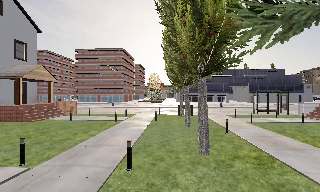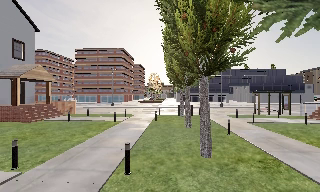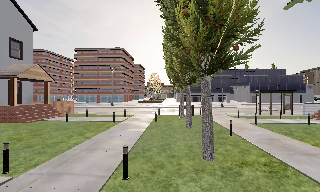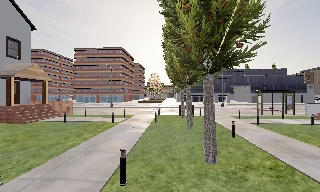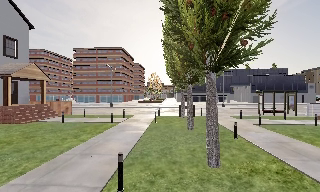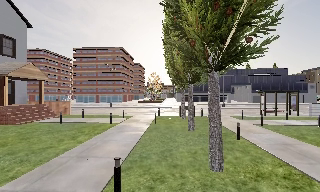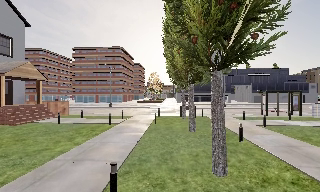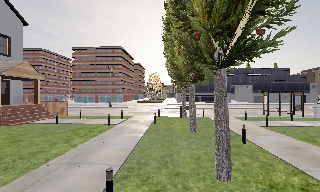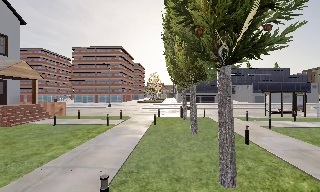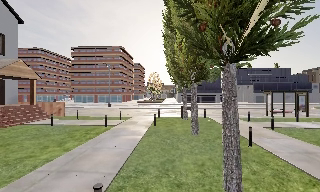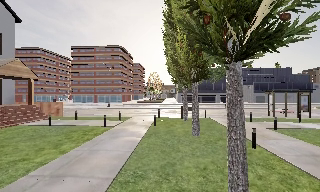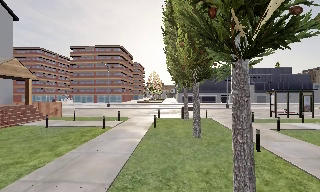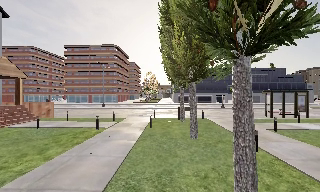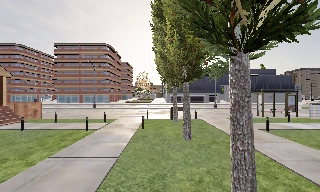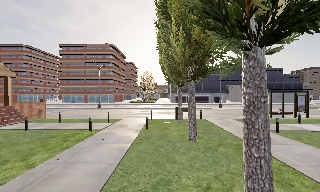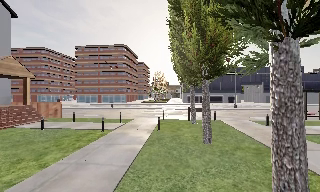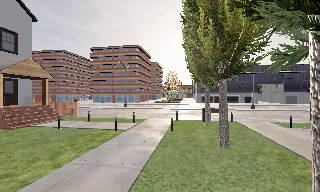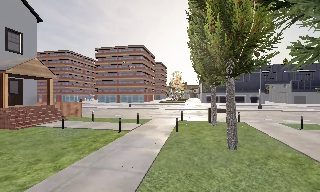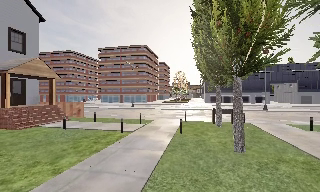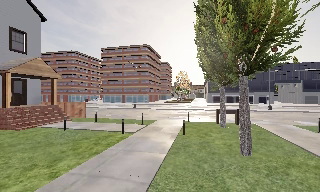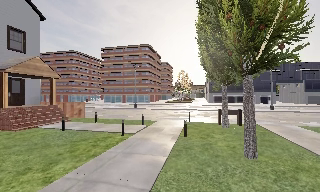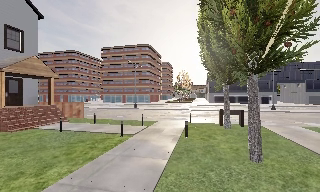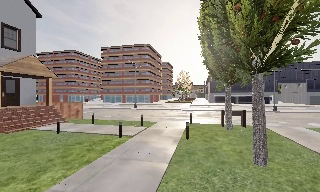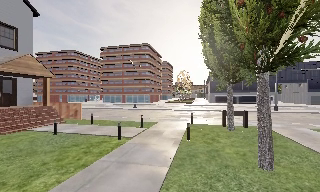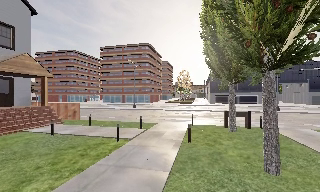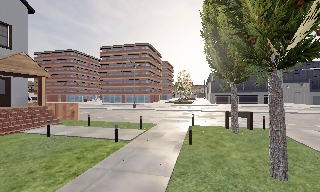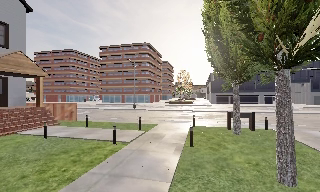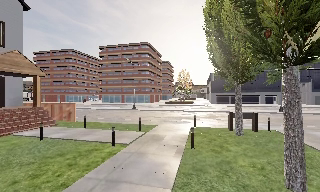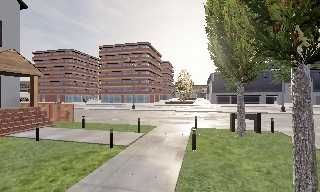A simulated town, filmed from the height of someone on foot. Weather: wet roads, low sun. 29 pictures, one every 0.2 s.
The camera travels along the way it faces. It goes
forward.
0.0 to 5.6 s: The camera swings to its left by about 10 degrees, and the scene slides to the right. It travels forward, about 7 m, so what stands in front looms larger.
The film runs forward here.
